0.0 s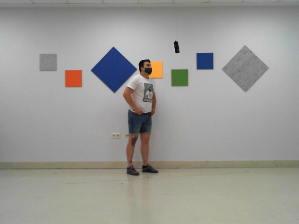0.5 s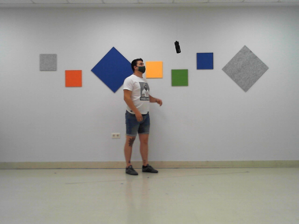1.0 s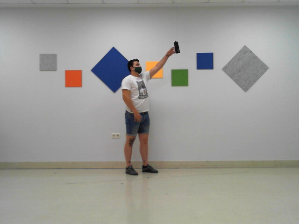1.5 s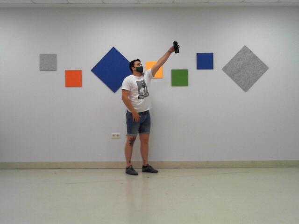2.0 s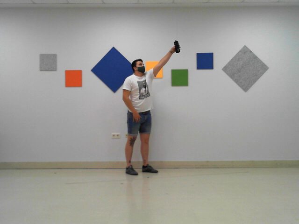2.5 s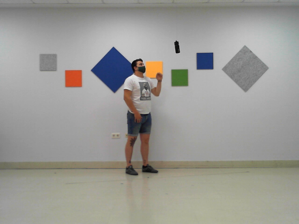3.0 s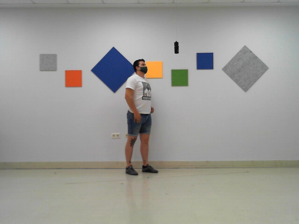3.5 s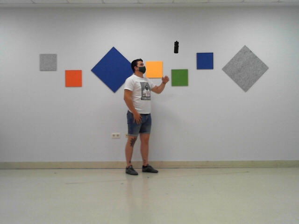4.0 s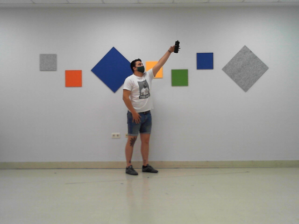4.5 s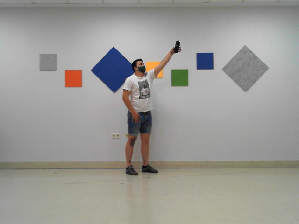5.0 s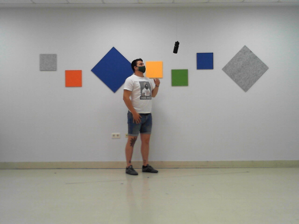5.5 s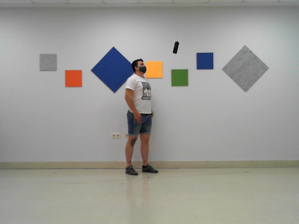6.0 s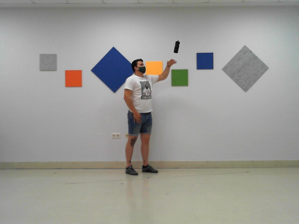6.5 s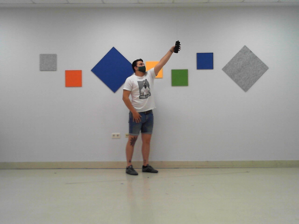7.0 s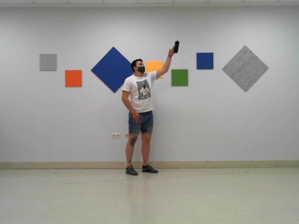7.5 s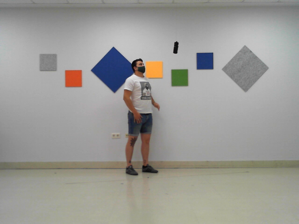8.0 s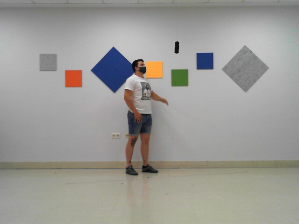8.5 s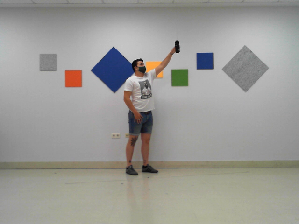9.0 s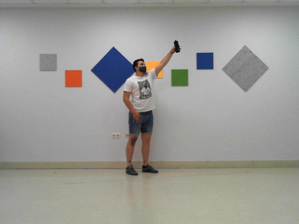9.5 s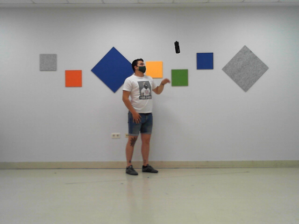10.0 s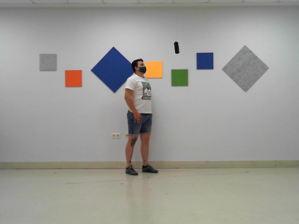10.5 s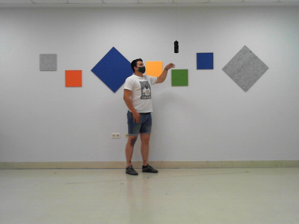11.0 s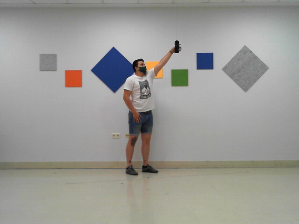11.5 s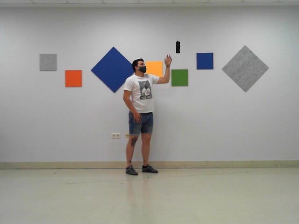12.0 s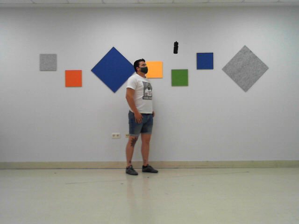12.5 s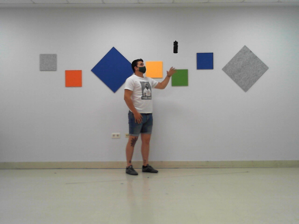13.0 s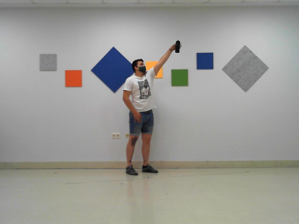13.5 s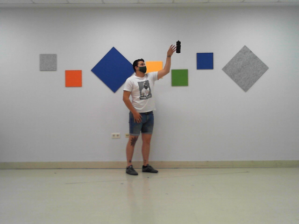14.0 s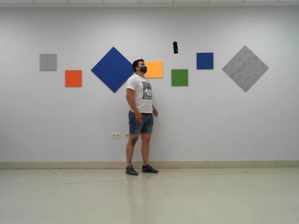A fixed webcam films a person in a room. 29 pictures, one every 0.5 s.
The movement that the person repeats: Reach up for a bottle in a high position, left hand.
